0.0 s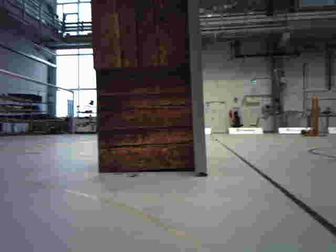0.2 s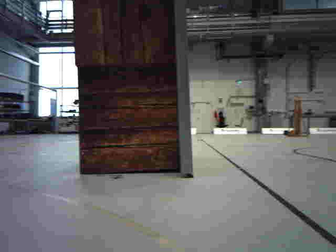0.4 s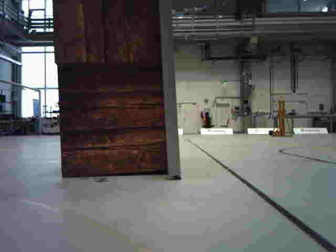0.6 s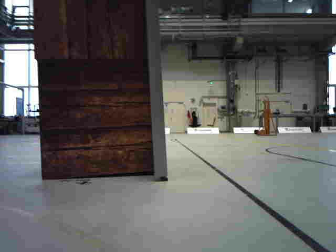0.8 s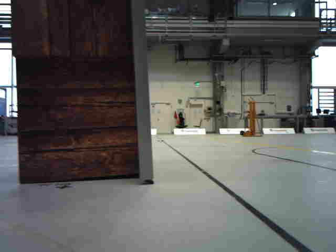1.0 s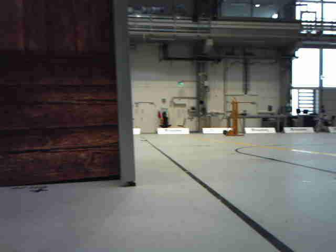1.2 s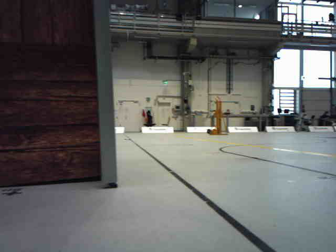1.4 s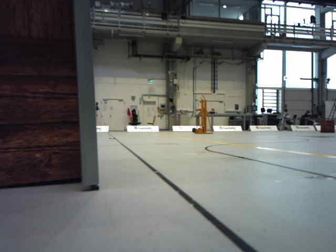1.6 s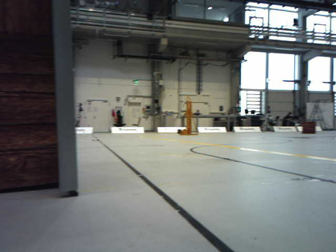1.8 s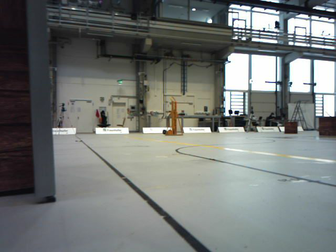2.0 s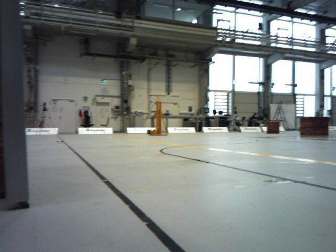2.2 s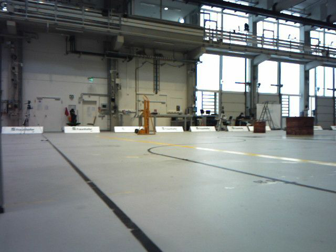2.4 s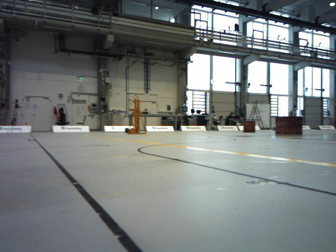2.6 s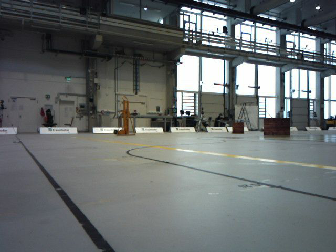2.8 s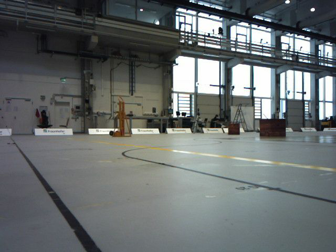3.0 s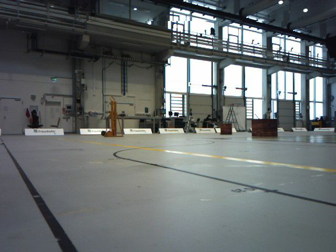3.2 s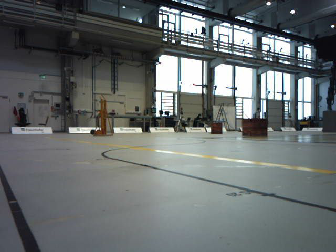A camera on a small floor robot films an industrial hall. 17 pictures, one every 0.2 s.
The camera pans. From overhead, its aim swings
clockwise.
The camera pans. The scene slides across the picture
to the left.
0.0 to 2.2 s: The camera pans to its right, which is clockwise from overhead, by about 30 degrees. It travels forward, about 0.4 m.
2.2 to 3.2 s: The camera travels forward, about 0.2 m, so what stands in front looms larger.
The film runs forward here.
